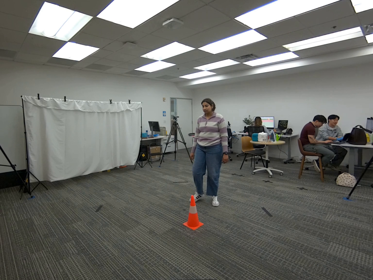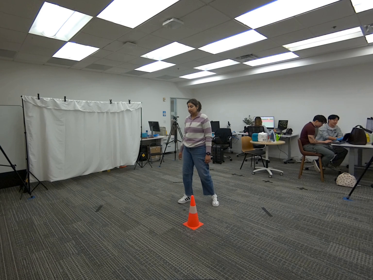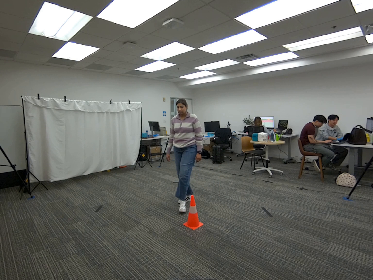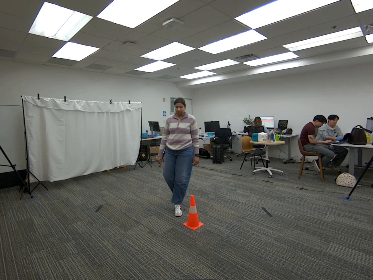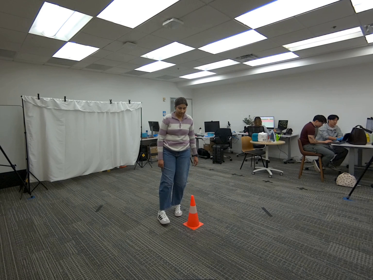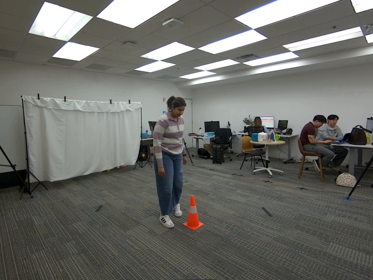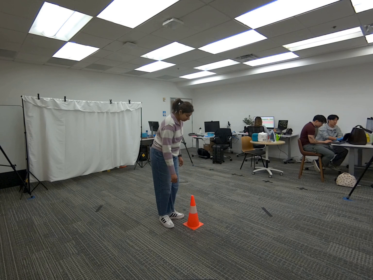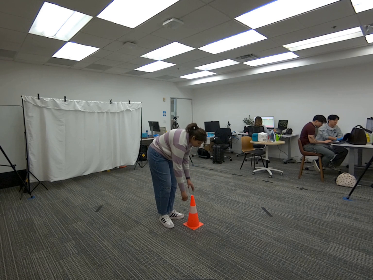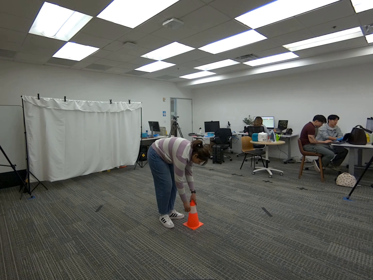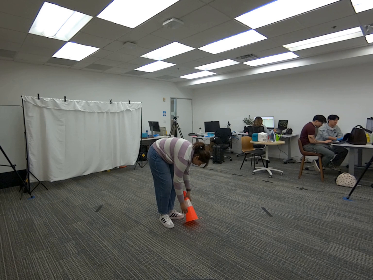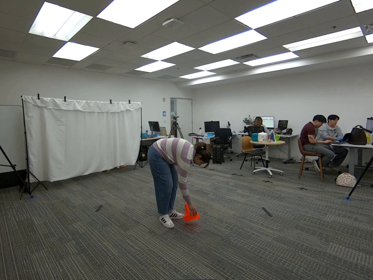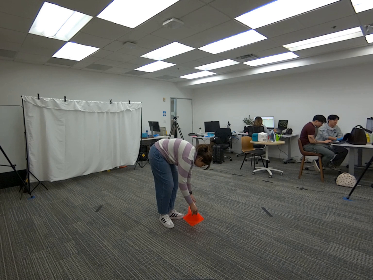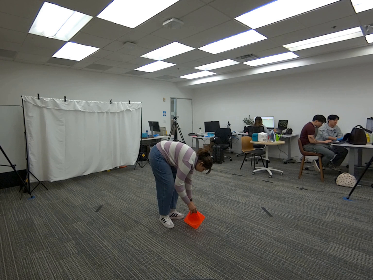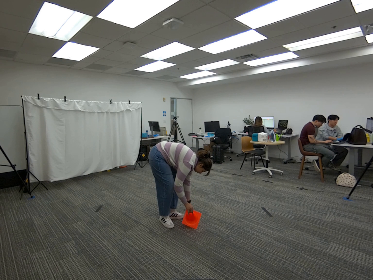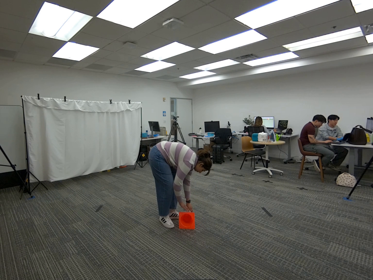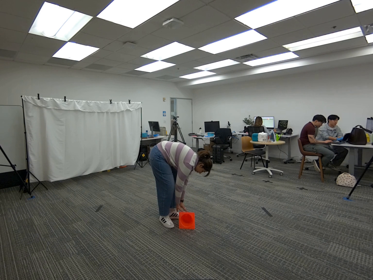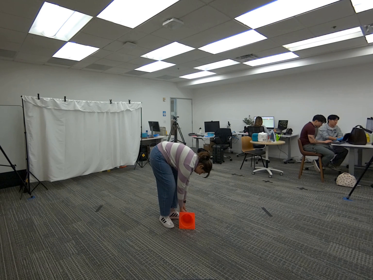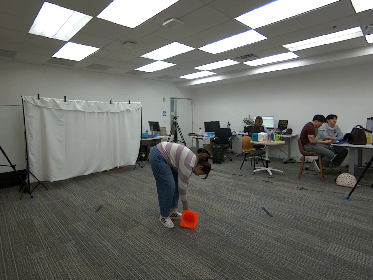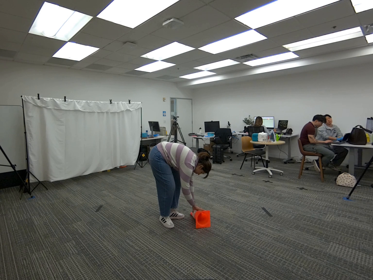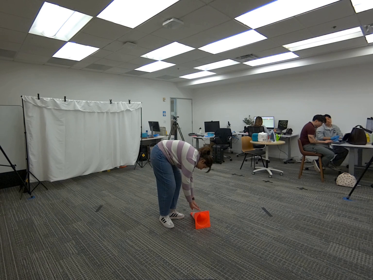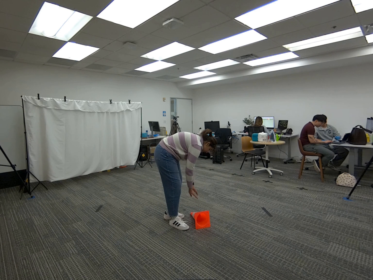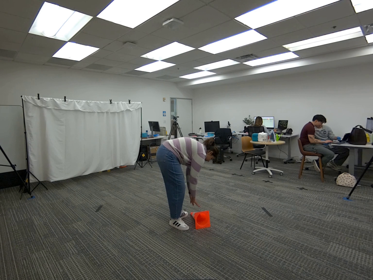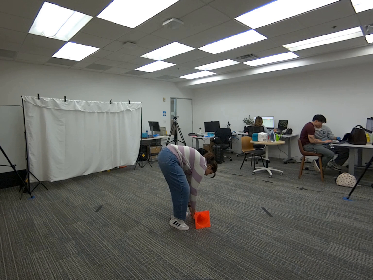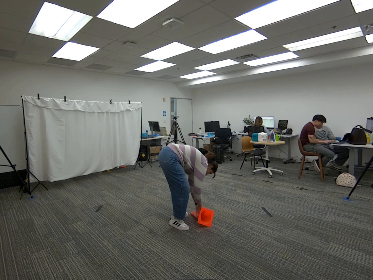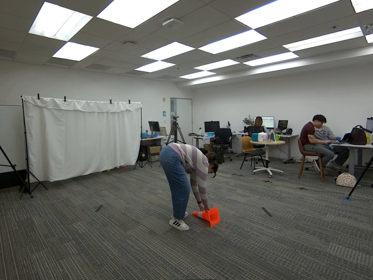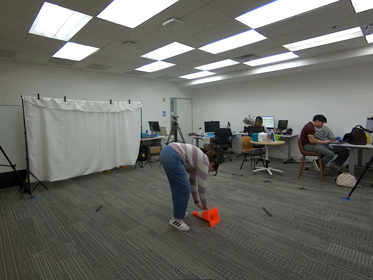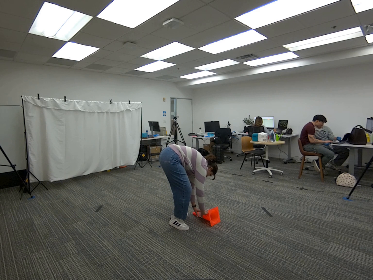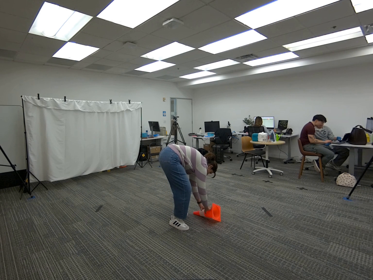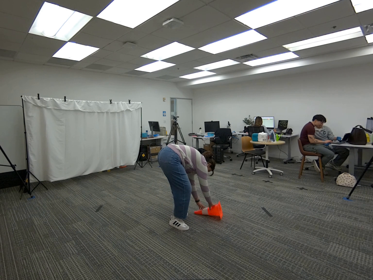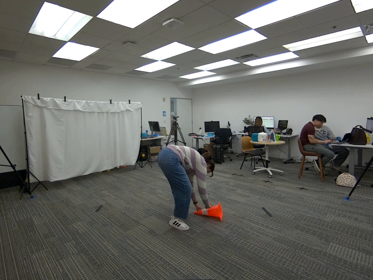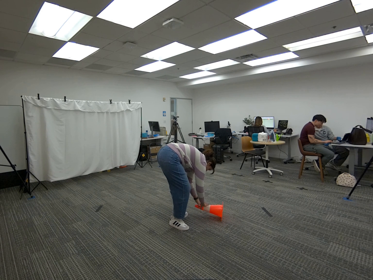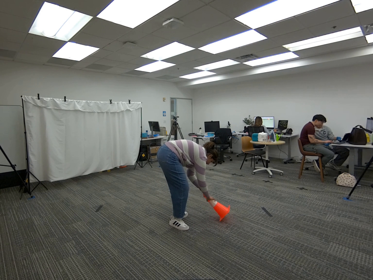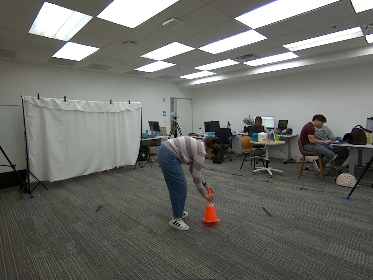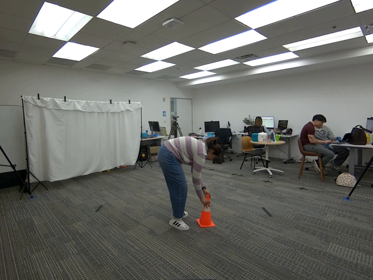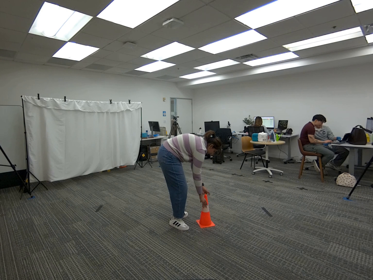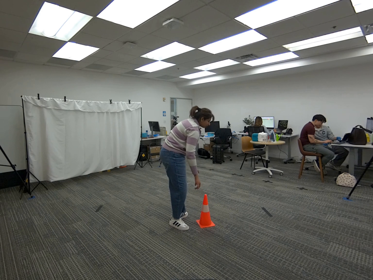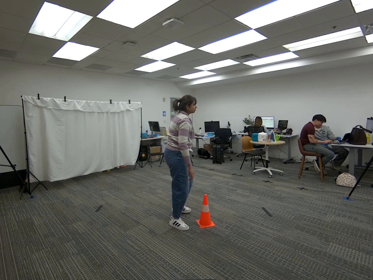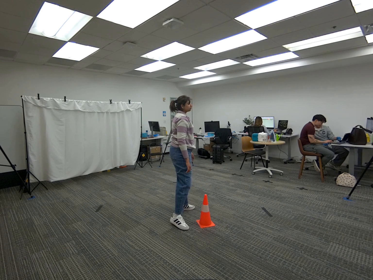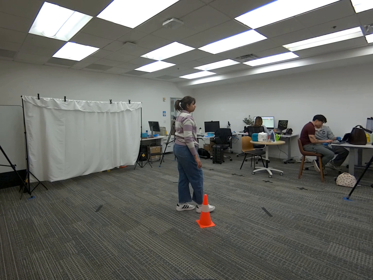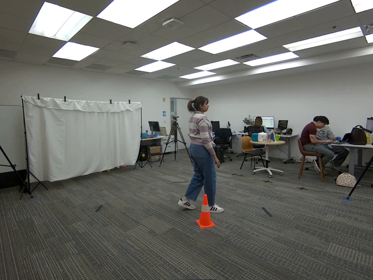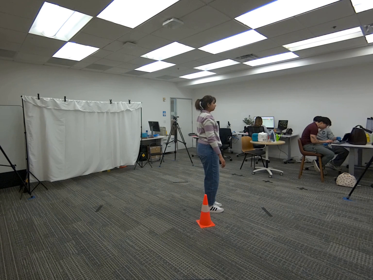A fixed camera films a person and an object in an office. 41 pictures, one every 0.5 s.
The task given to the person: Walk over to the traffic cone on the ground, place the cone to its side and use both hands to roll the cone on the ground until finish.
